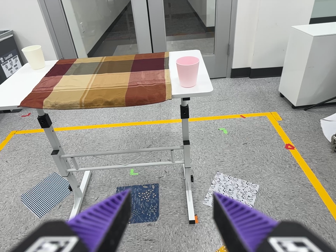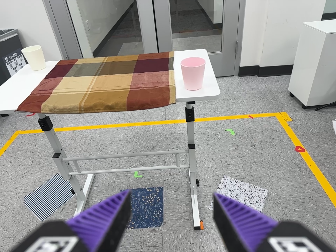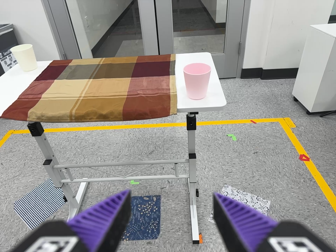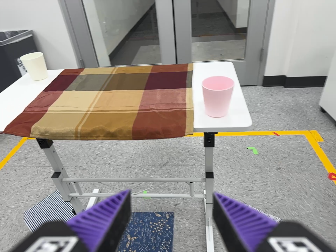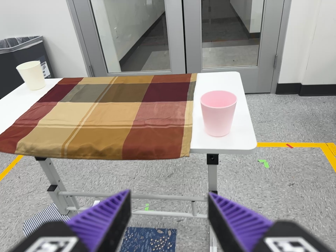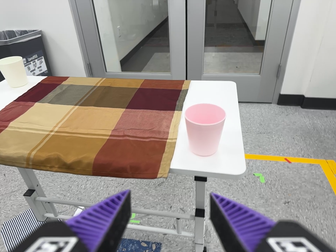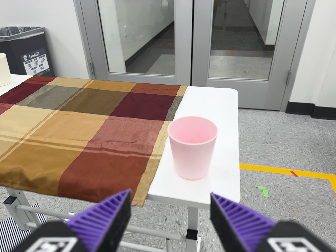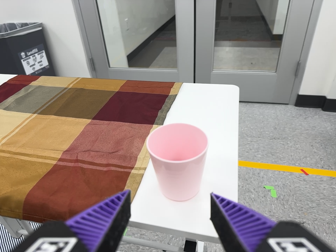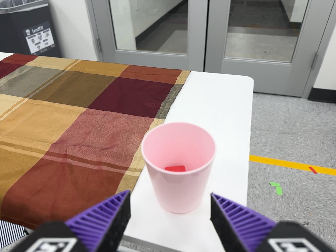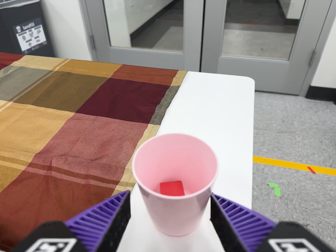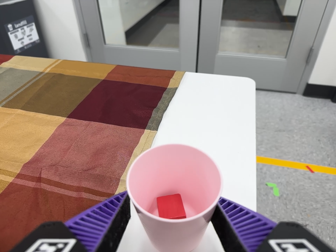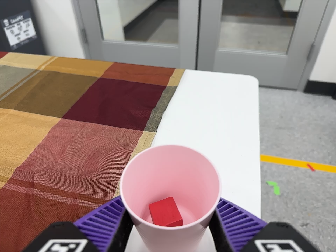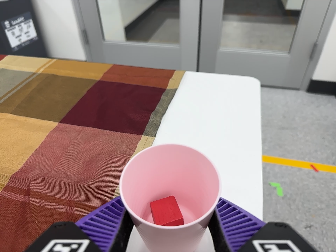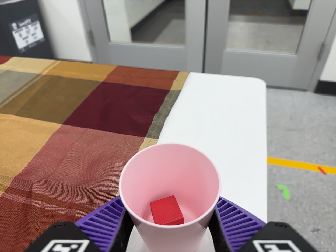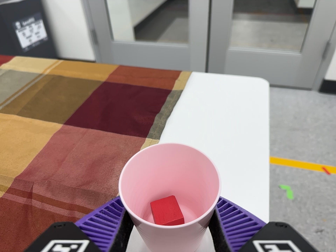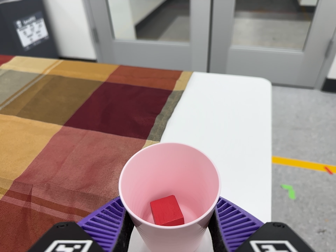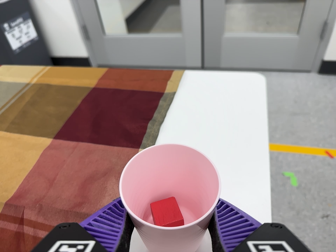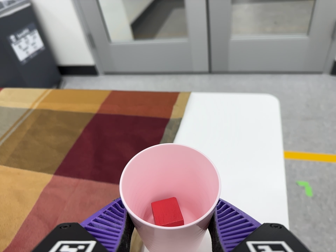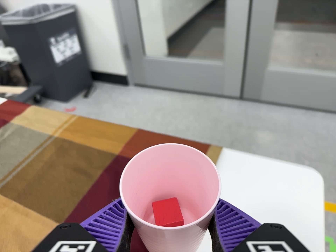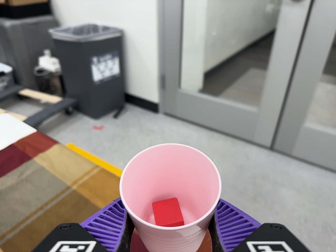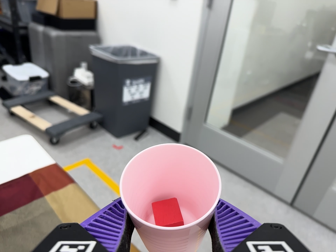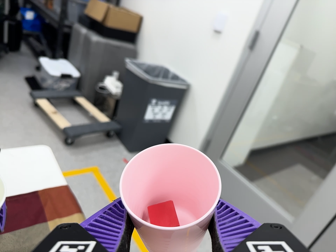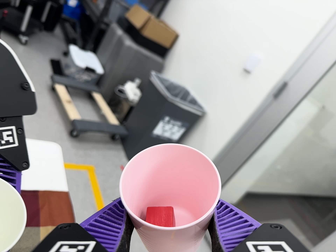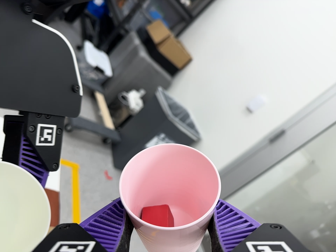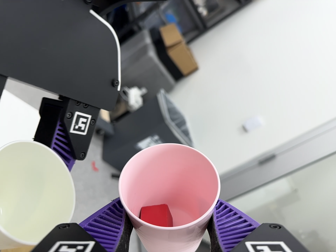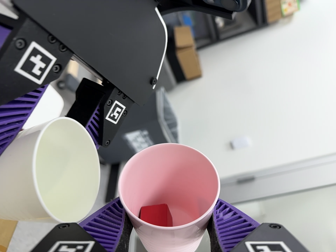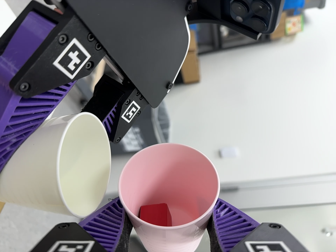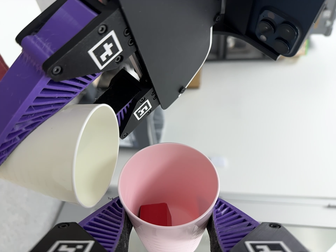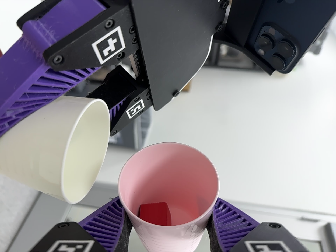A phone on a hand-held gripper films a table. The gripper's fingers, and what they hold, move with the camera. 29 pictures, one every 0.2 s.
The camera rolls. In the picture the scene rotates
clockwise.
0.0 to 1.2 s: The camera travels forward and toward the top of its view, about 50 cm, so what stands in front looms larger. It rolls about its line of sight by about 10 degrees, and the scene rotates clockwise.
1.2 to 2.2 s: The camera travels forward, about 20 cm, so what stands in front looms larger.
2.2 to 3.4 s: The camera travels toward the top of its view and forward, about 9 cm, so close, fixed things drift downward.
3.4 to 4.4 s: The camera swings to its left by about 20 degrees, and the scene slides to the right. It travels toward the top of its view and forward, about 38 cm, so close, fixed things drift downward. Its aim tips toward the top of its view by about 20 degrees, and the scene shifts downward. It rolls about its line of sight by about 60 degrees, and the scene rotates clockwise.
4.4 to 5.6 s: The camera pans to its right by about 15 degrees. It travels to its left, about 14 cm. It rolls about its line of sight by about 60 degrees, and the scene rotates clockwise.
The film runs forward here.
